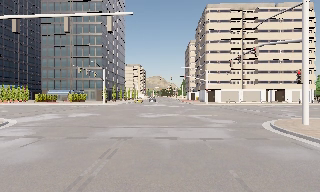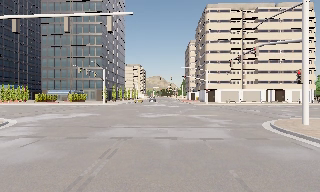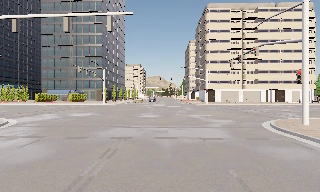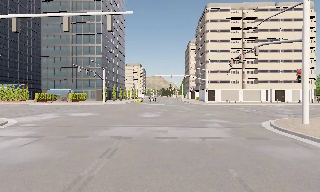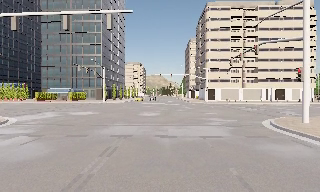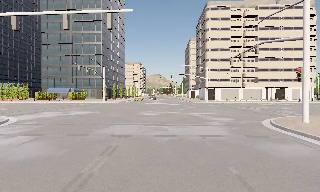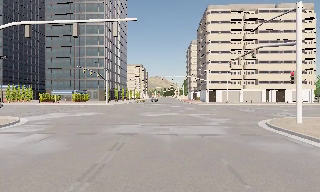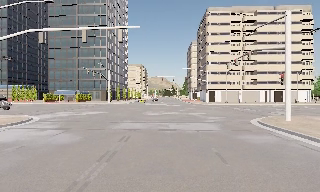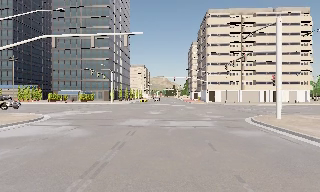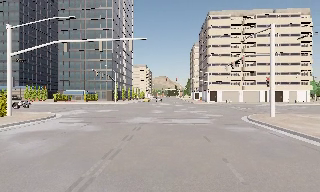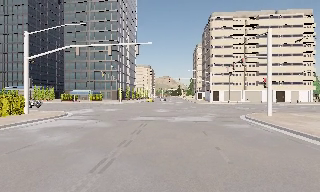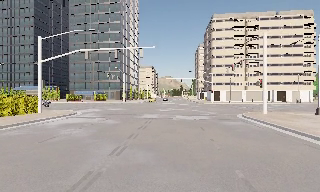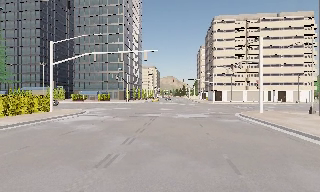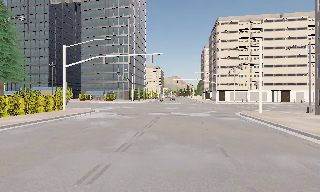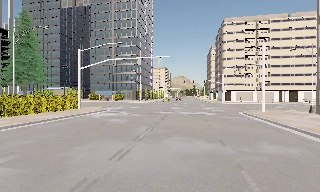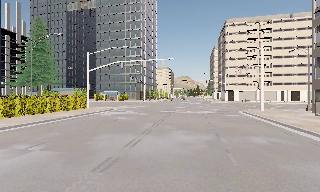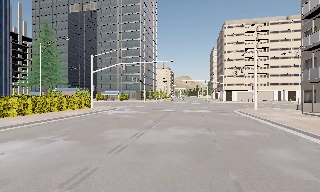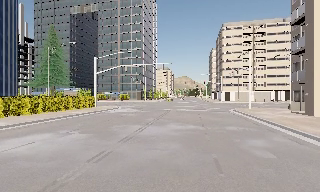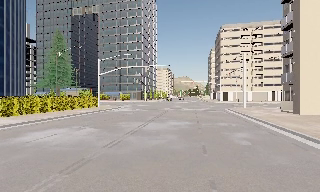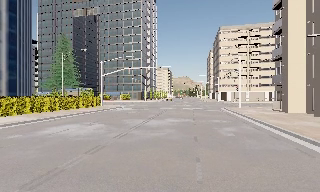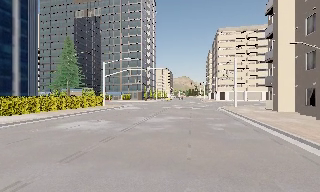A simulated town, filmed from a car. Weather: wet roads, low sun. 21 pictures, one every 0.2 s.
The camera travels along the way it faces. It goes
backward.
0.0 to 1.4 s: The camera travels backward, about 1.5 m, so what stands in front gets smaller. It gains speed.
1.4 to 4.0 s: The camera travels backward, about 16 m, so what stands in front gets smaller.
The film runs backward here.
